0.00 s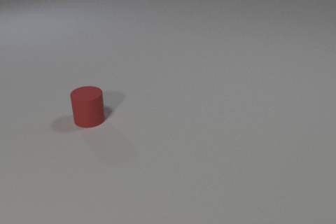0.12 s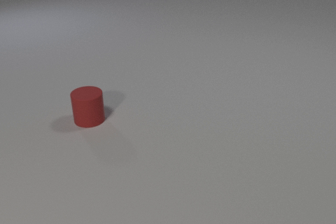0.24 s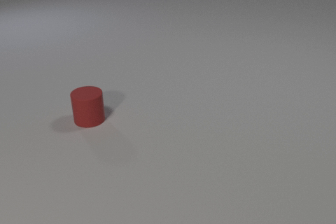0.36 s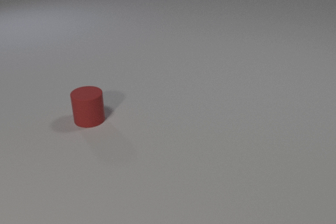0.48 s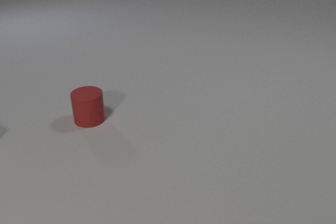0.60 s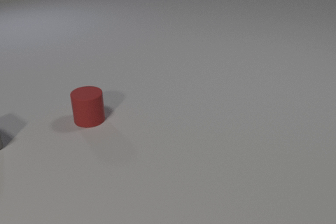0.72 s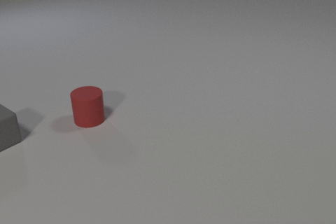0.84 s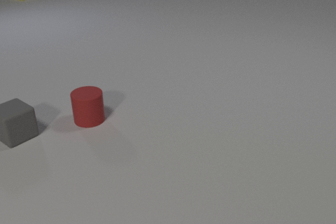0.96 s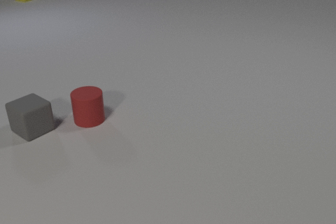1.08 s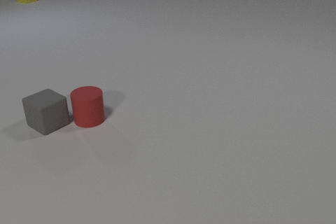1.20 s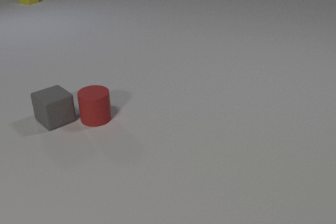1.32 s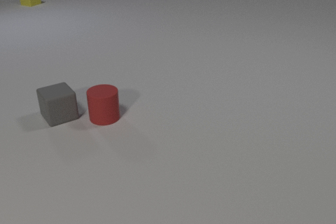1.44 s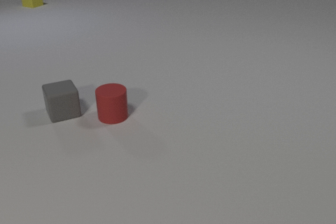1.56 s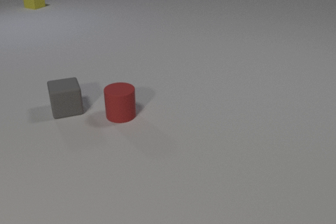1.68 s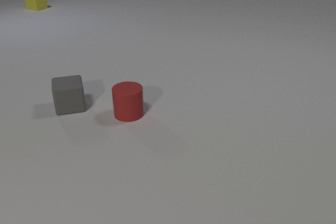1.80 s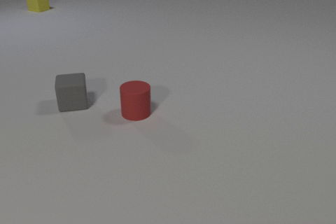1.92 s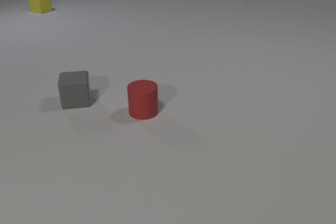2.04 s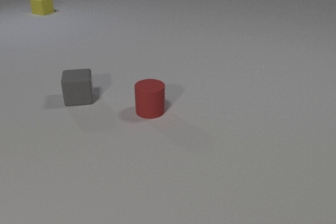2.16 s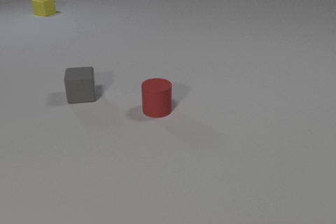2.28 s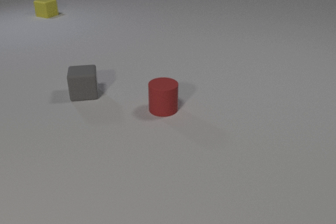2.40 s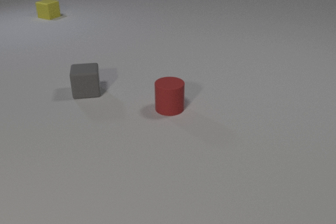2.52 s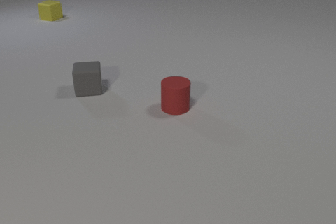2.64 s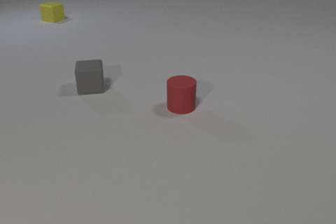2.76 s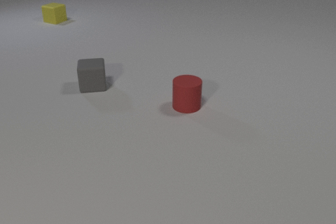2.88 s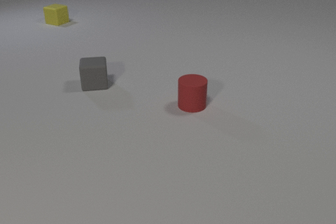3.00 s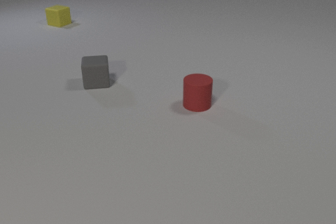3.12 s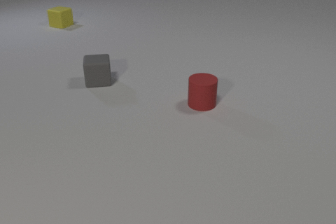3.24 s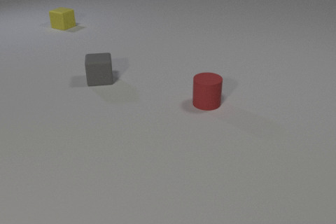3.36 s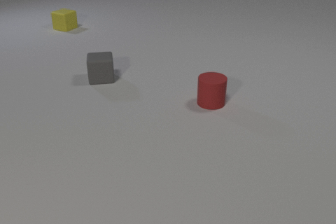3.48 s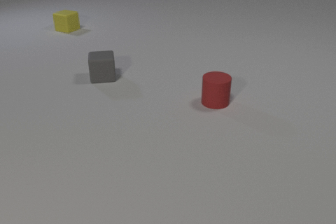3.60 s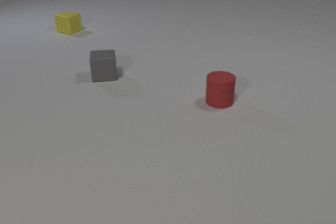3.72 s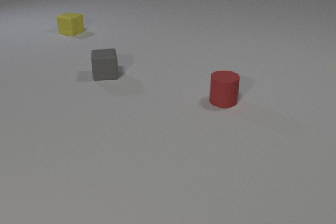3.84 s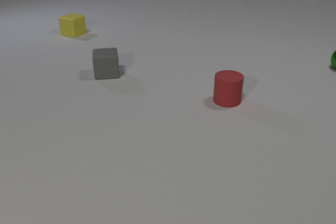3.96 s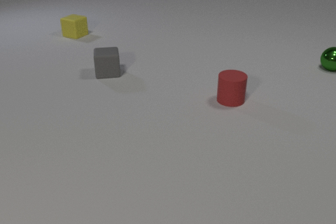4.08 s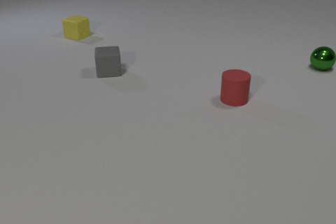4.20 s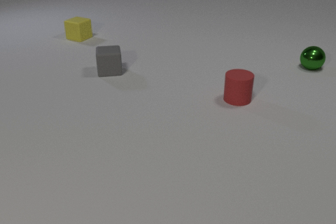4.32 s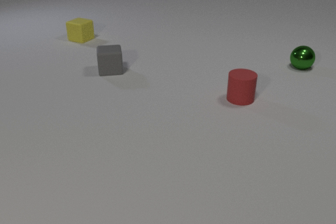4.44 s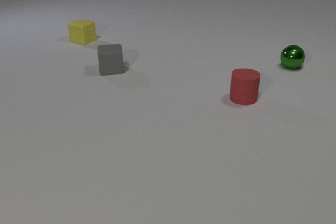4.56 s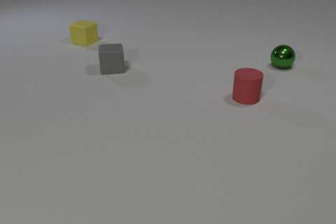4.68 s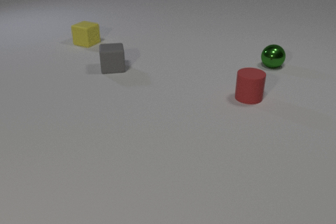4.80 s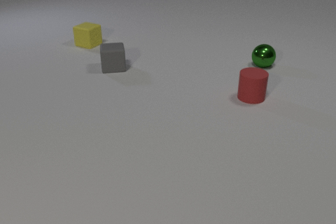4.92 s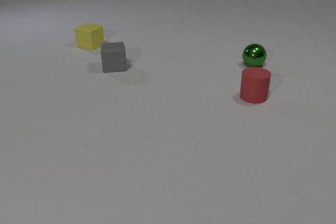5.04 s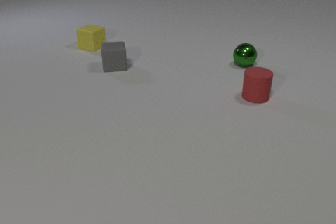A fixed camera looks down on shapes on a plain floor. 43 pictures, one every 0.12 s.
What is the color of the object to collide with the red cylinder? gray.
What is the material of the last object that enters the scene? metal.
What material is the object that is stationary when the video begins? rubber.
0.00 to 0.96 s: The gray rubber cube comes in at the left edge, slides to the right. The yellow rubber cube comes in at the top edge, slides toward the camera.
0.96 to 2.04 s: The gray rubber cube slides away from the camera and to the right, spins so that its near face slides to the left, clockwise seen from above. The red rubber cylinder slides to the right. The yellow rubber cube slides toward the camera. The gray rubber cube and the red rubber cylinder collide.
2.04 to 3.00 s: The gray rubber cube slides away from the camera and to the right. The red rubber cylinder slides to the right. The yellow rubber cube slides toward the camera.
3.00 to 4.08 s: The gray rubber cube slides away from the camera and to the right. The red rubber cylinder slides to the right and away from the camera. The yellow rubber cube slides toward the camera. The green metal sphere comes in at the right edge, rolls to the left.
4.08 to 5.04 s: The gray rubber cube slides away from the camera and to the right. The red rubber cylinder slides to the right and away from the camera. The yellow rubber cube slides toward the camera and to the right. The green metal sphere rolls to the left.
